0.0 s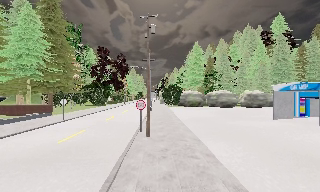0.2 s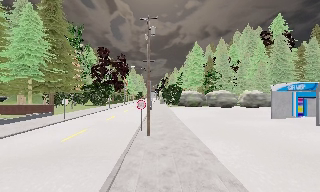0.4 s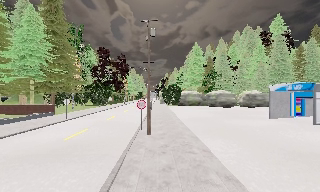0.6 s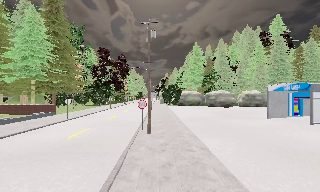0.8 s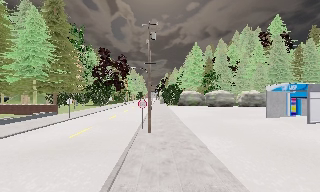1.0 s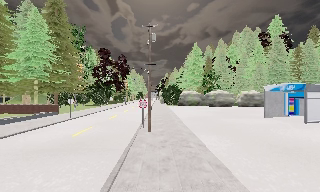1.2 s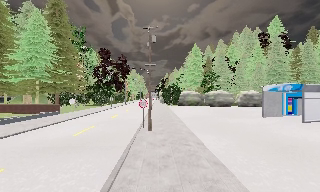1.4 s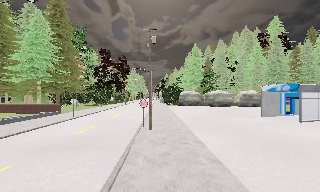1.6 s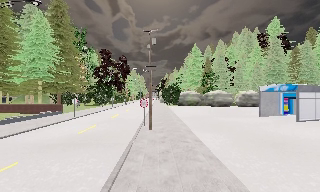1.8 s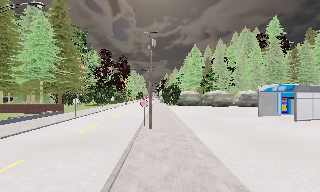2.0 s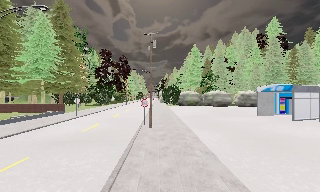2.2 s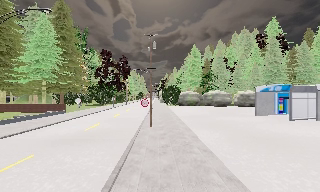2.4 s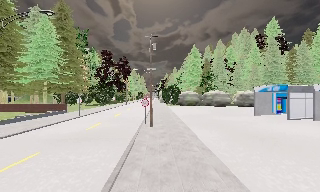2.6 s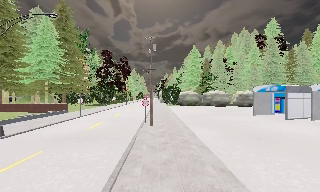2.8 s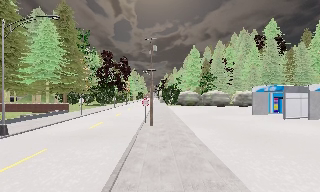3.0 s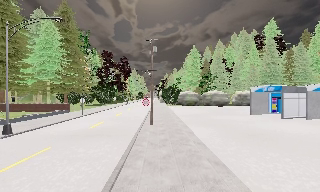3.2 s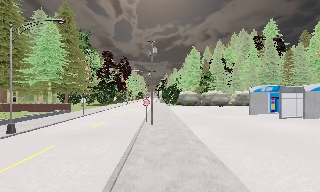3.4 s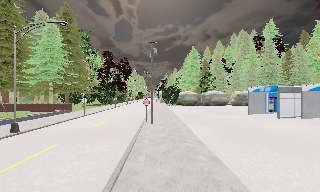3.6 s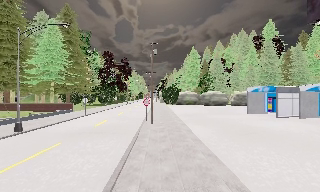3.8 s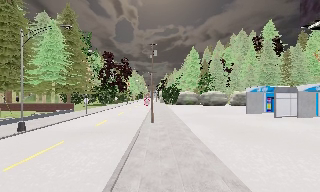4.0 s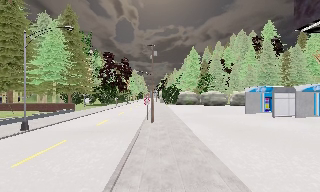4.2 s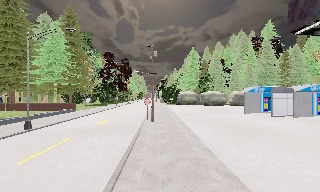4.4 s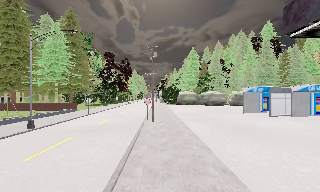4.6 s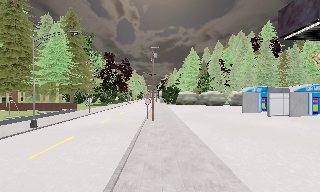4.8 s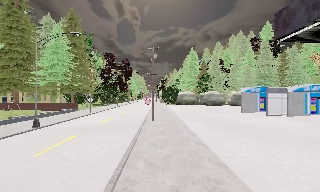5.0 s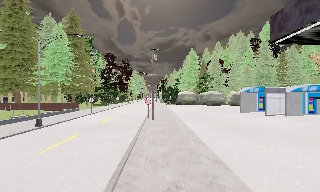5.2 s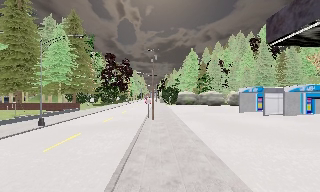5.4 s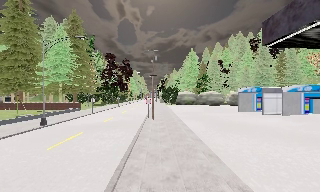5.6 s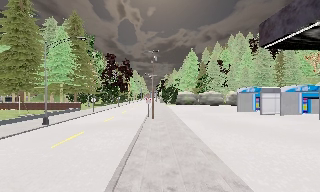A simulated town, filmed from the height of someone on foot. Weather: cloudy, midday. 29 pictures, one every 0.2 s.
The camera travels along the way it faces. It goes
backward.
0.0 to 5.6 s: The camera travels backward, about 8 m, so what stands in front gets smaller.
The film runs backward here.
